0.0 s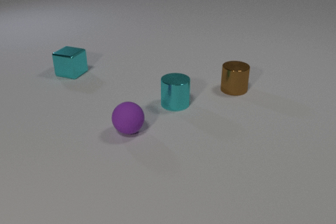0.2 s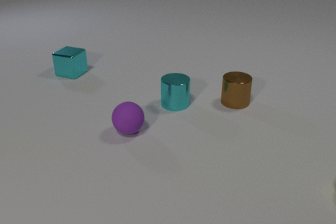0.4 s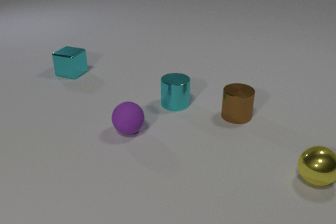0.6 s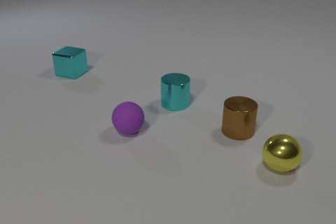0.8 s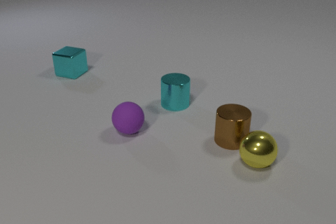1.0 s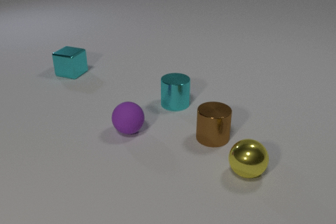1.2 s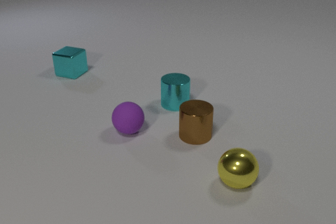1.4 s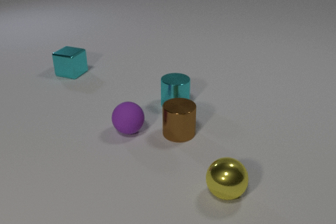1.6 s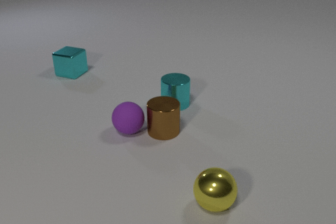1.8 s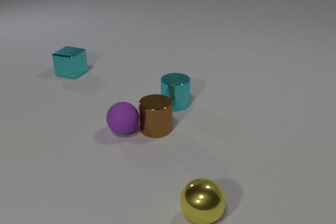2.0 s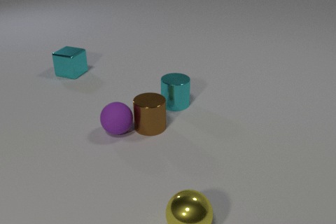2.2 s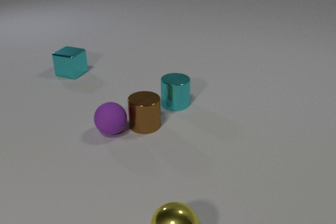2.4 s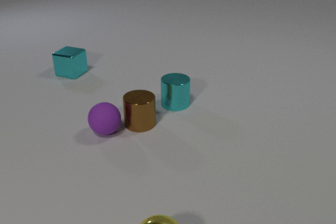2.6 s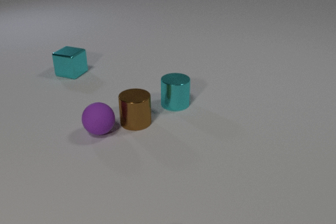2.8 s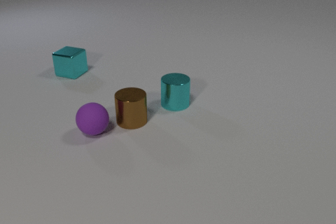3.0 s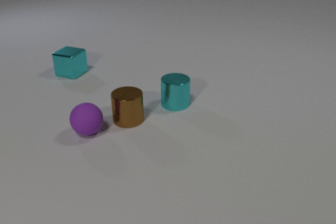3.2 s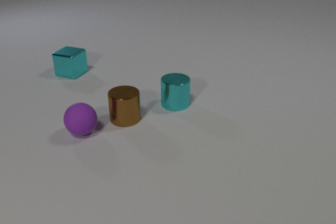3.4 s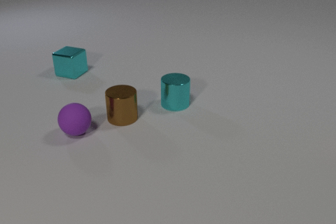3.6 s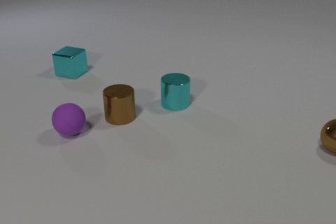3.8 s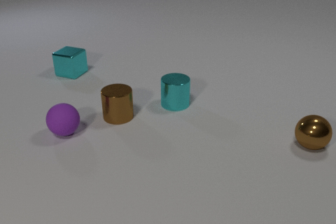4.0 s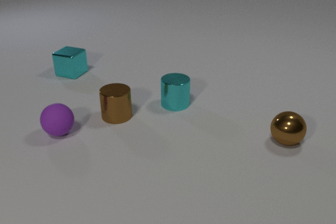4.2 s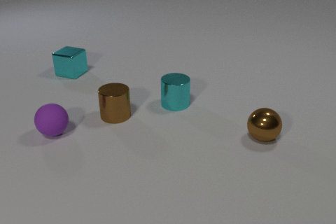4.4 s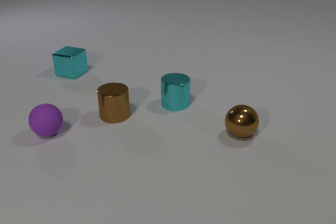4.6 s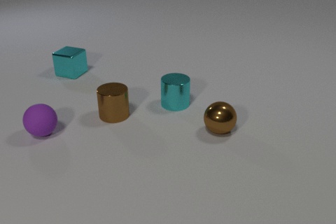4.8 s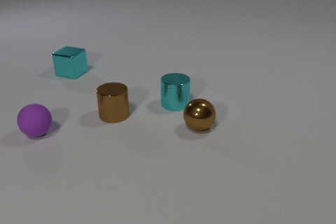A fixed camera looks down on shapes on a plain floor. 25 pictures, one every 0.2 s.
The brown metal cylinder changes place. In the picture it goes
to the left.
The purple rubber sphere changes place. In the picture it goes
to the left.
0.0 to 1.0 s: The yellow metal sphere comes in at the right edge, rolls to the left. The brown metal cylinder slides toward the camera. The yellow metal sphere and the brown metal cylinder collide.
1.0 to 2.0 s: The yellow metal sphere rolls toward the camera and to the left. The brown metal cylinder slides to the left. The purple rubber sphere rolls to the left. The brown metal cylinder and the purple rubber sphere collide.
2.0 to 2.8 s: The yellow metal sphere rolls toward the camera and to the left, leaves at the bottom edge. The brown metal cylinder slides to the left and away from the camera. The purple rubber sphere rolls to the left.
2.8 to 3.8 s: The brown metal cylinder slides to the left and away from the camera. The purple rubber sphere rolls to the left. The brown metal sphere comes in at the right edge, rolls to the left.
3.8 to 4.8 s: The purple rubber sphere rolls to the left. The brown metal sphere rolls to the left.
How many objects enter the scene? 2.
What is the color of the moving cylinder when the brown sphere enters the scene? brown.
How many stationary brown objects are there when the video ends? 1.
